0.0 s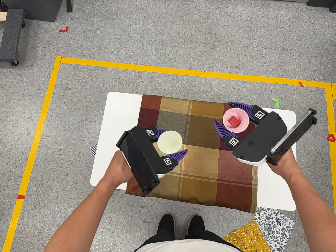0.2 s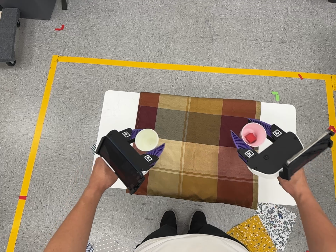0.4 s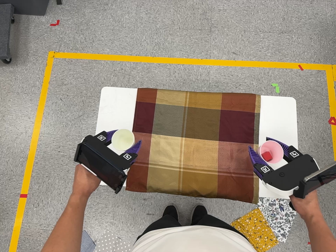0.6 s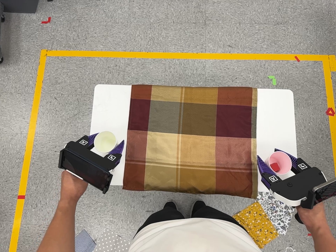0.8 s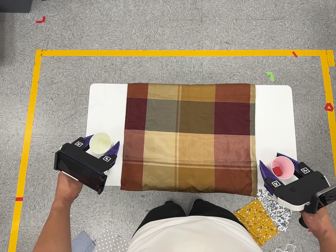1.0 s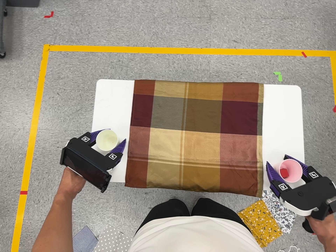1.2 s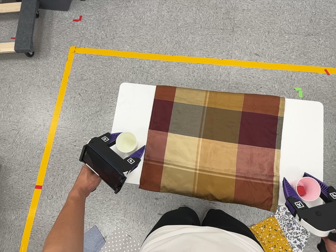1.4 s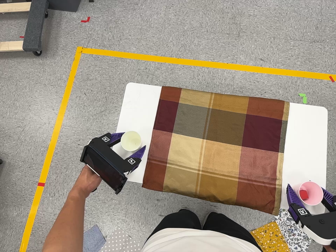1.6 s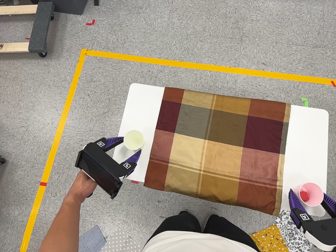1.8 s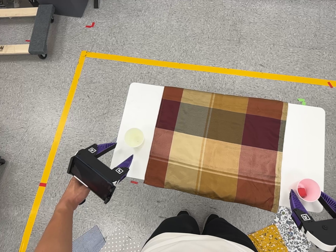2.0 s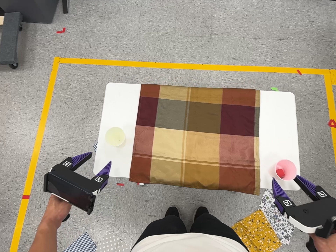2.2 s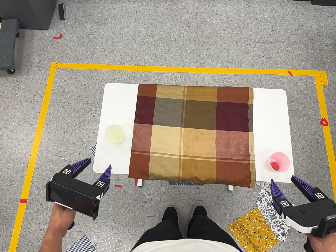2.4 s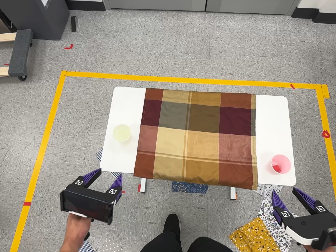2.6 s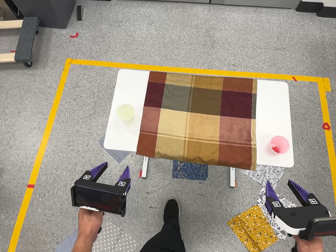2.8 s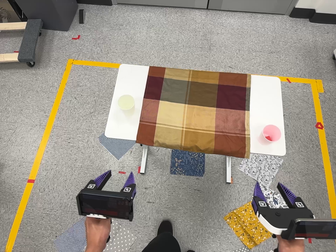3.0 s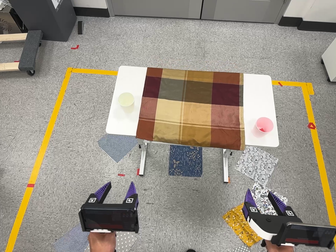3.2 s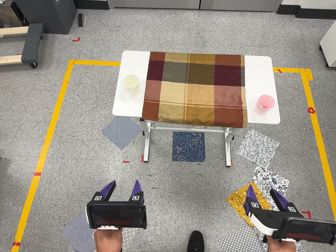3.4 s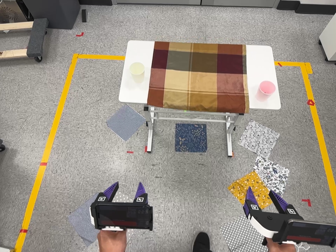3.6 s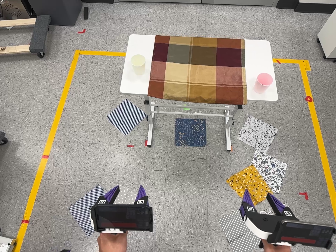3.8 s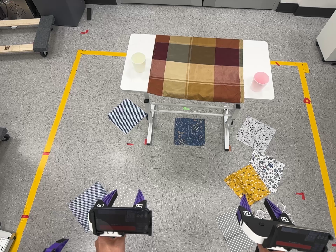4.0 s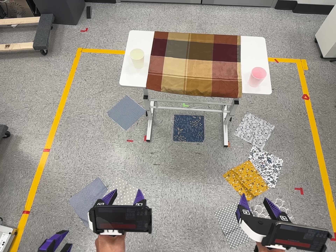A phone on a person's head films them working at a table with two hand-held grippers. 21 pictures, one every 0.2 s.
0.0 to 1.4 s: The camera travels forward, about 4 cm, so what stands in front looms larger.
1.4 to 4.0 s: The camera travels toward the bottom of its view and backward, about 80 cm, so close, fixed things drift upward. Its aim tips toward the top of its view by about 15 degrees.
The film runs backward here.
